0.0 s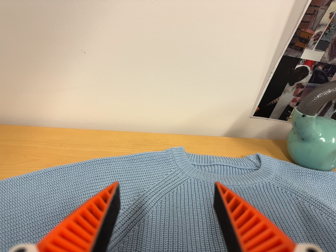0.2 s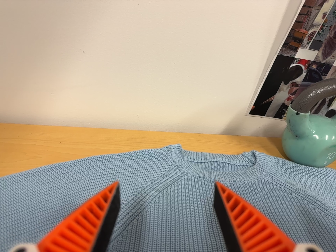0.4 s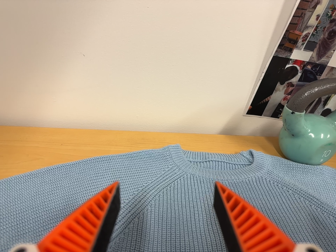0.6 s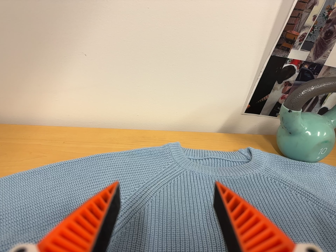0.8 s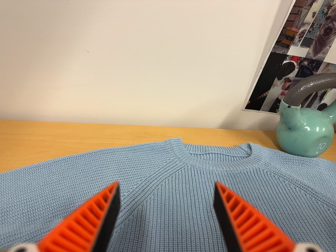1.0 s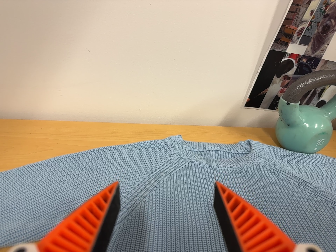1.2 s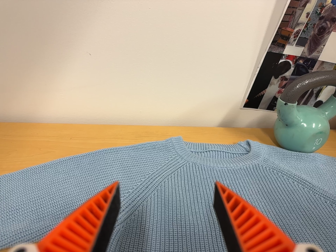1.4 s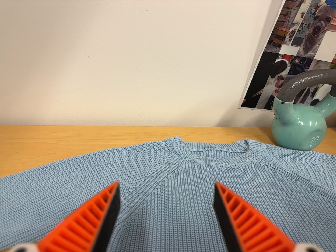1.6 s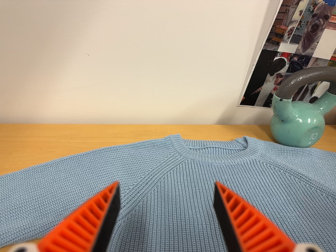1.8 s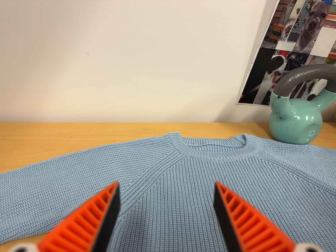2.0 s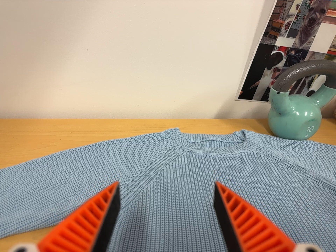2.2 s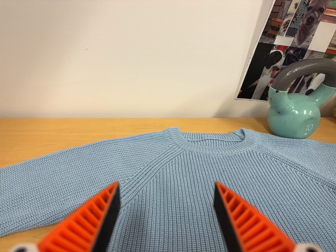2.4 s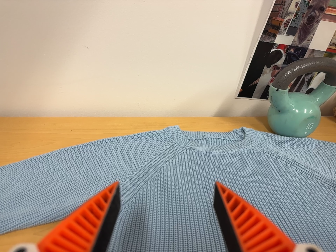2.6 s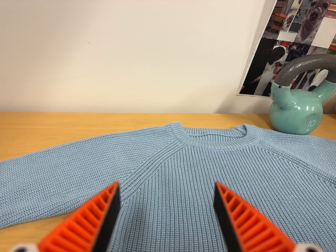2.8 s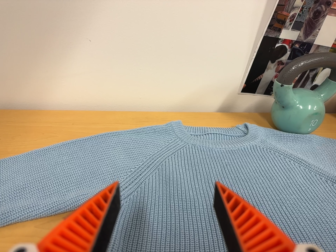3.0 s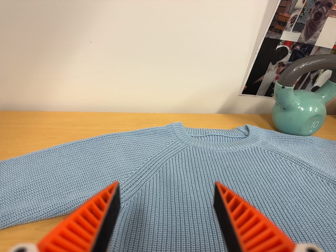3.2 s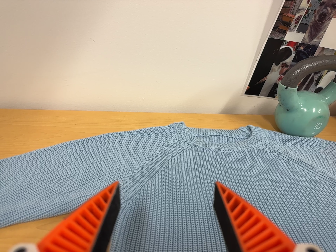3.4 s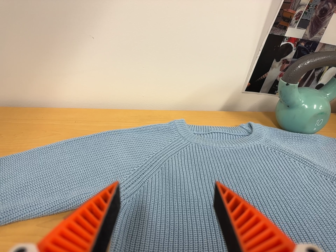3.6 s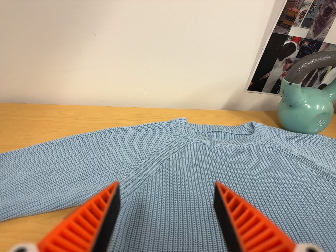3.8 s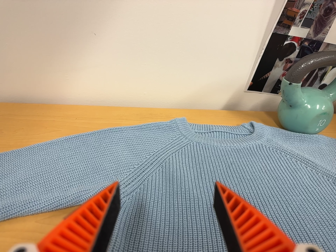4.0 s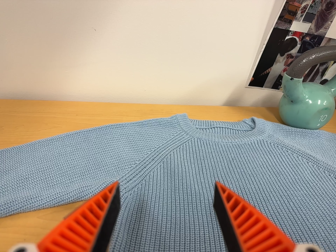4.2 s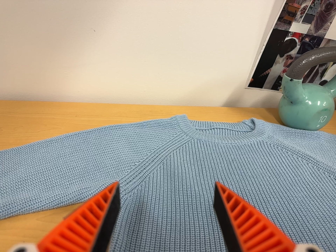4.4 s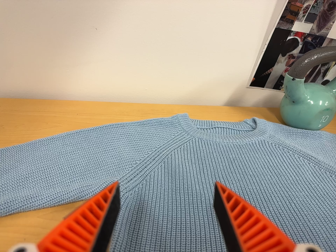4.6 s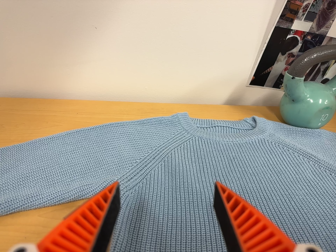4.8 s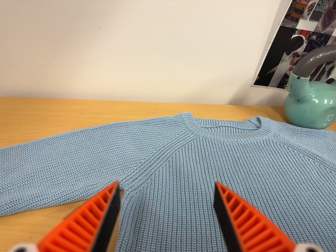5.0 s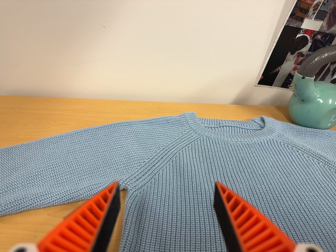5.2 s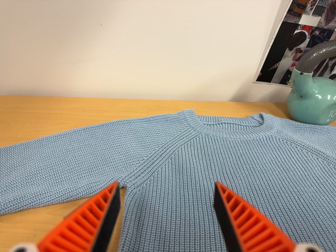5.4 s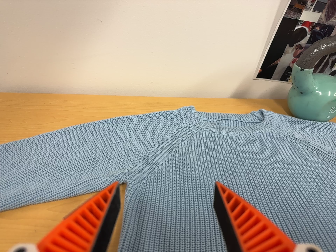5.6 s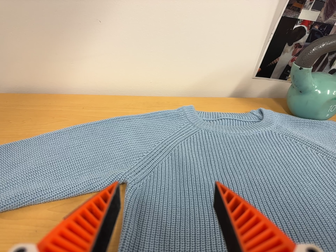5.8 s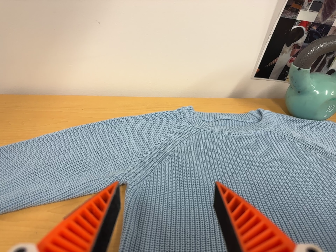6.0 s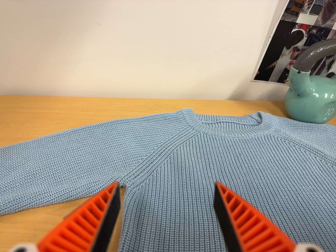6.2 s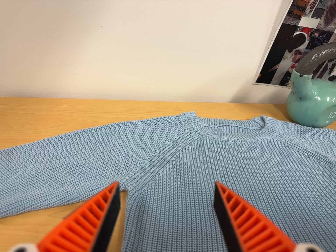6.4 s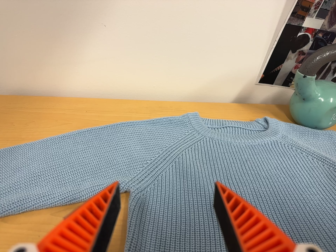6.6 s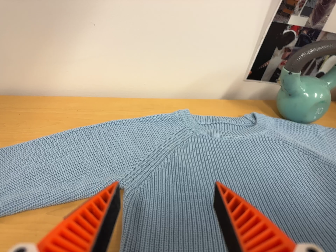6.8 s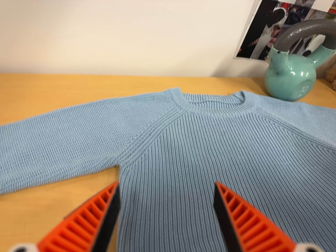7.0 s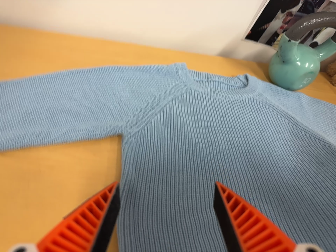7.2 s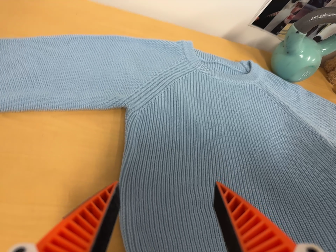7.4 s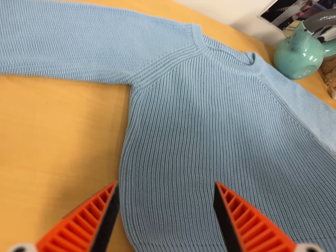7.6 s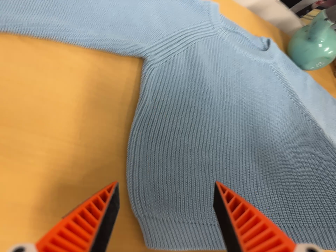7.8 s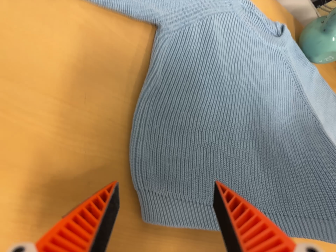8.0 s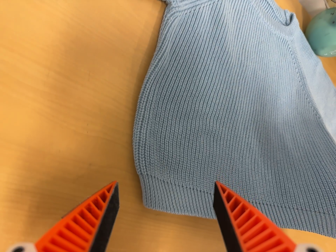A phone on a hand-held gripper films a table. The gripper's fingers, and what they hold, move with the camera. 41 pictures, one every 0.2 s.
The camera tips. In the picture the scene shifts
upward.
0.0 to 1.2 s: The camera travels backward, about 5 cm, so what stands in front gets smaller.
1.2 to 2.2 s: The camera shifts only a little, or ends up much as it began.
2.2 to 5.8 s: The camera shifts only a little, or ends up much as it began.
5.8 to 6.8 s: The camera shifts only a little, or ends up much as it began.
6.8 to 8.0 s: The camera pans to its right by about 15 degrees. It travels to its left, about 14 cm. Its aim tips toward the bottom of its view by about 30 degrees, and the scene shifts upward. It rolls about its line of sight by about 35 degrees, and the scene rotates clockwise.
The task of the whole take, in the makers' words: fold up.
The film runs forward here.
